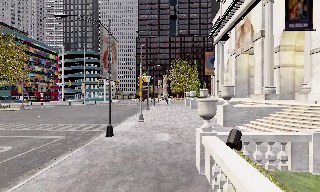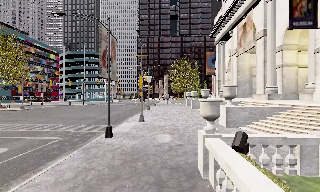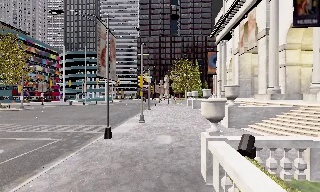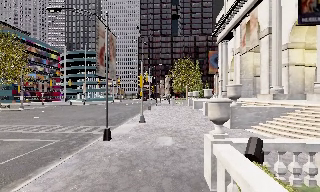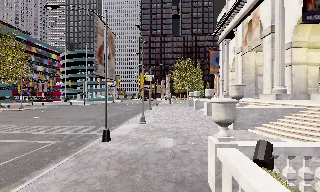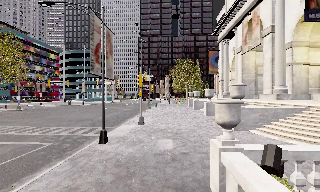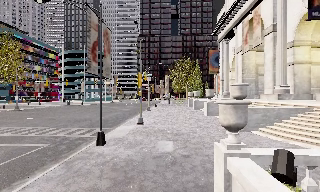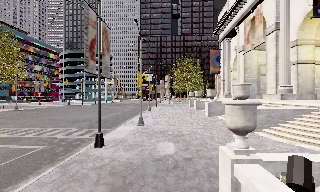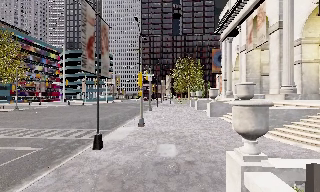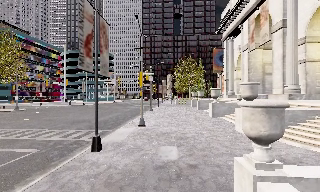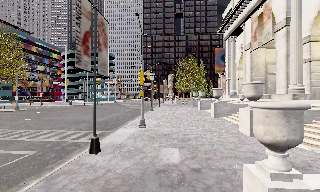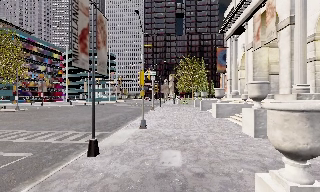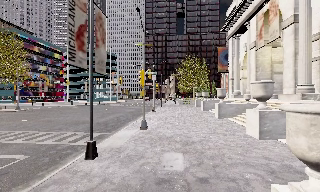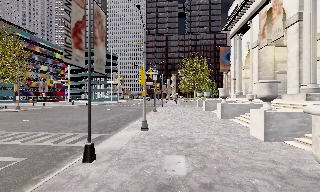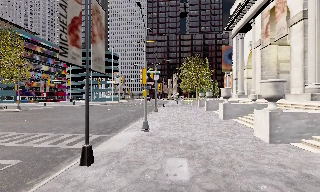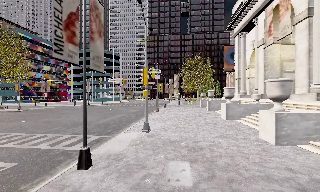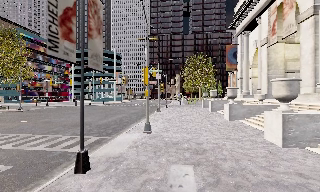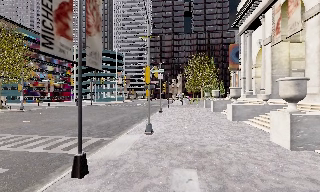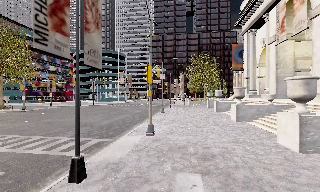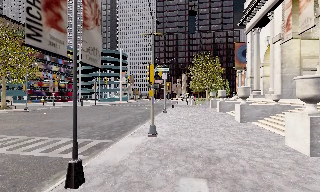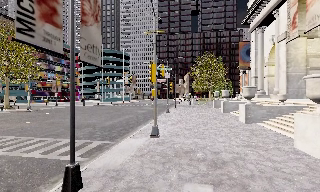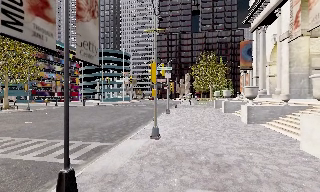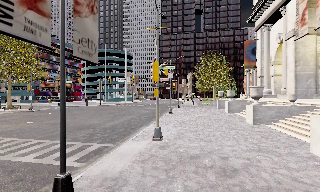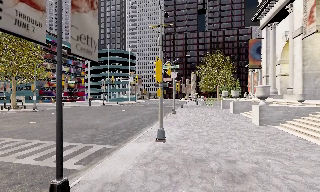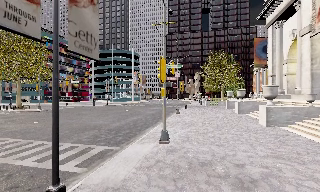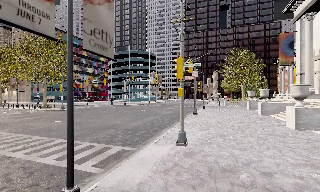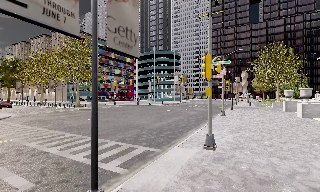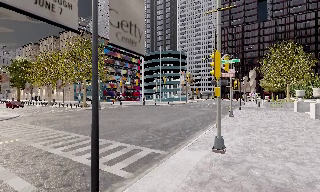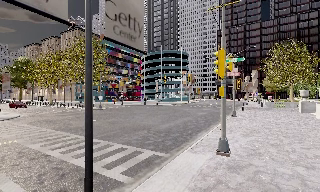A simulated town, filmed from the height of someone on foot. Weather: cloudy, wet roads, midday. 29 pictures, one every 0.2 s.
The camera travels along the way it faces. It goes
forward.
0.0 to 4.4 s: The camera travels forward, about 7 m, so what stands in front looms larger.
4.4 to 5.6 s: The camera swings to its left by about 20 degrees, and the scene slides to the right. It travels forward, about 2 m, so what stands in front looms larger.
The film runs forward here.
